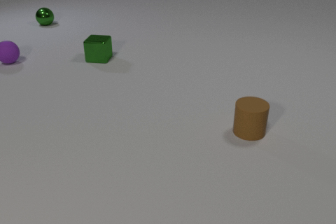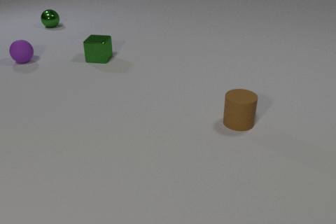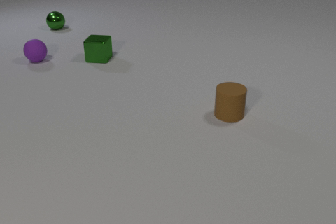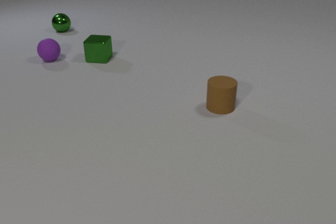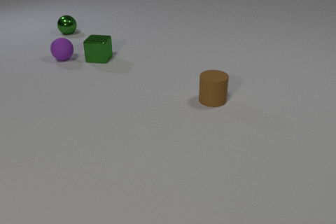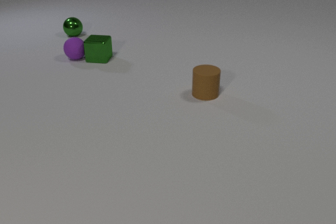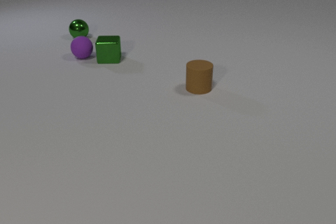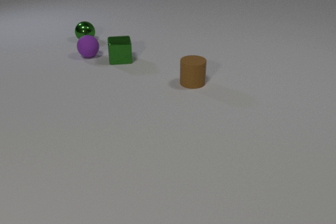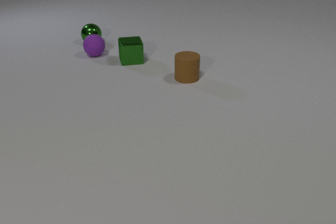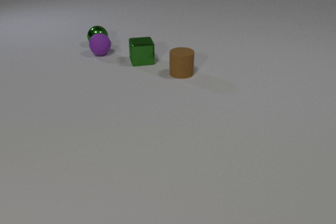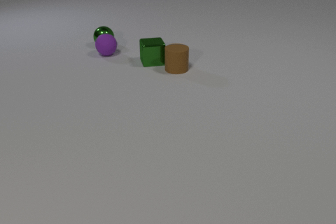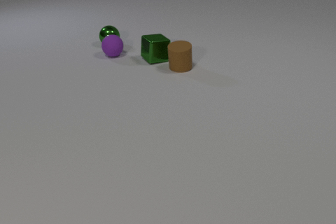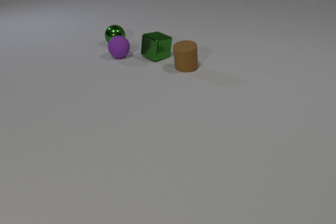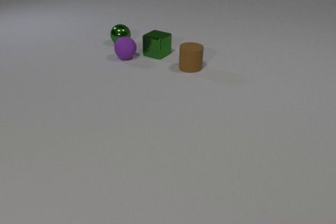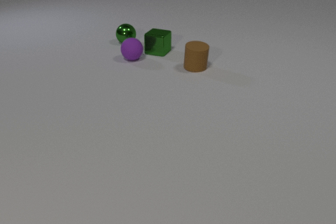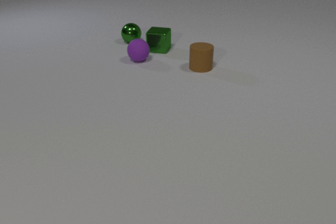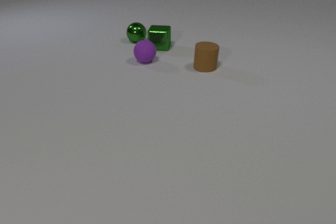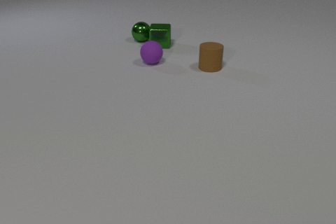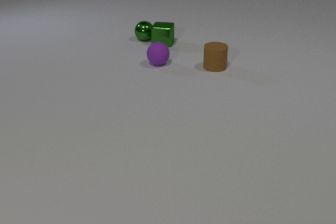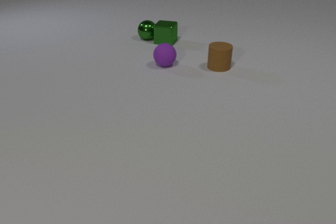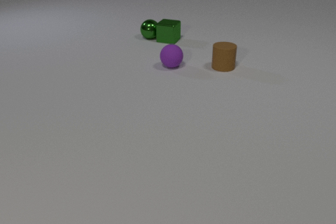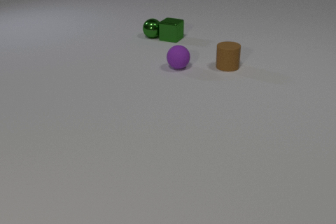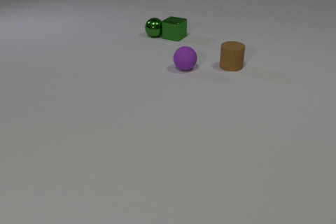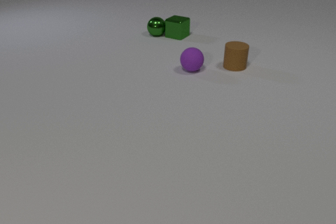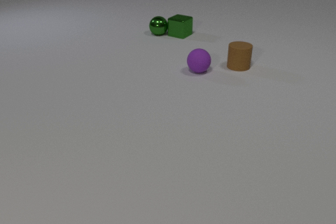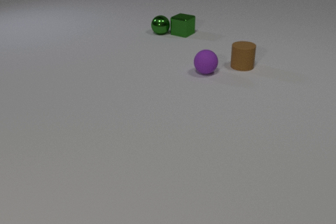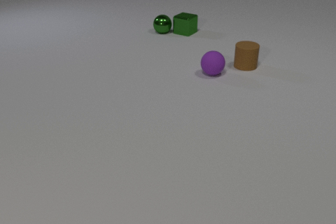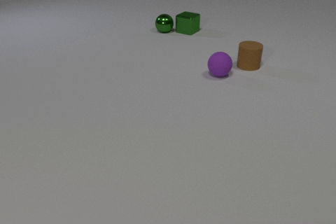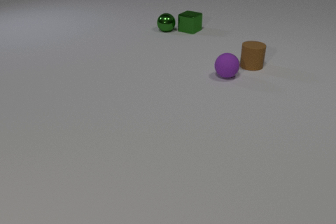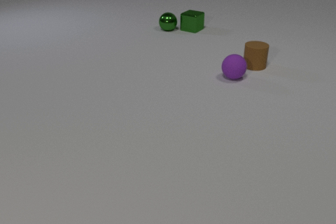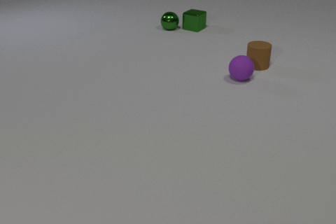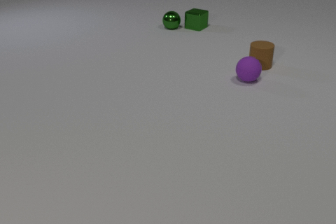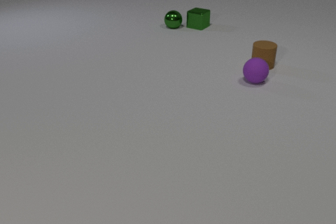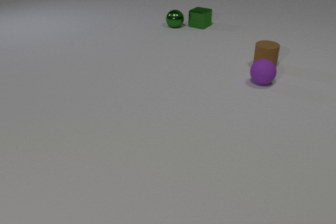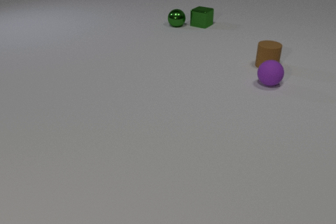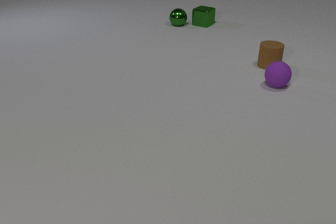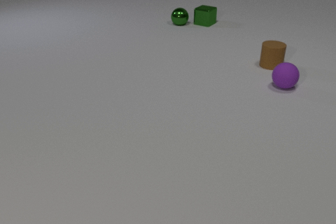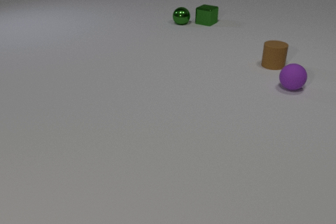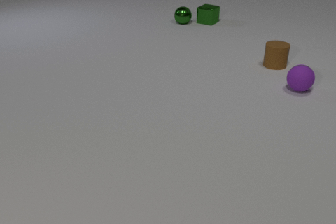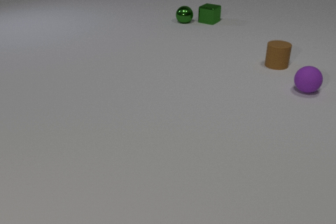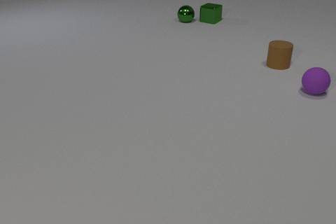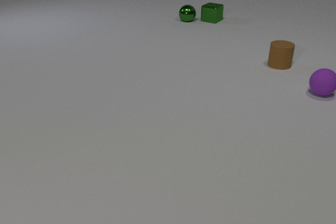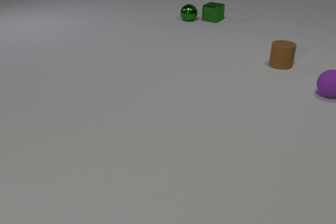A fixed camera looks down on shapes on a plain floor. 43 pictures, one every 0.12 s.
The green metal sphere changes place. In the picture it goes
to the right.
The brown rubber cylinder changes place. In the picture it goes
away from the camera.
0.00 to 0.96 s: The purple rubber sphere rolls to the right. The green metal cube slides to the right, spins counterclockwise seen from above by about 15 degrees, its near face sliding to the right. The green metal sphere rolls toward the camera and to the right. The brown rubber cylinder slides away from the camera and to the left. The purple rubber sphere and the green metal cube collide.
0.96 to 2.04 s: The purple rubber sphere rolls to the right and toward the camera. The green metal cube slides away from the camera and to the right, spins counterclockwise seen from above by about 75 degrees, its near face sliding to the right. The green metal sphere rolls to the right. The brown rubber cylinder slides away from the camera and to the right. The purple rubber sphere and the green metal sphere collide. The green metal cube and the brown rubber cylinder collide. The green metal cube and the green metal sphere collide.
2.04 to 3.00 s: The purple rubber sphere rolls to the right and toward the camera. The green metal cube slides away from the camera and to the right, spins so that its near face slides to the left, clockwise seen from above. The green metal sphere rolls away from the camera and to the right. The brown rubber cylinder slides to the right.
3.00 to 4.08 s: The purple rubber sphere rolls to the right. The green metal cube slides away from the camera and to the right. The green metal sphere rolls away from the camera and to the right. The brown rubber cylinder slides to the right.
4.08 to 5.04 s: The purple rubber sphere rolls to the right. The green metal cube slides away from the camera and to the right. The green metal sphere rolls away from the camera and to the right. The brown rubber cylinder slides to the right.
How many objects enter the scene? 0.
Are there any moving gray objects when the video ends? no.
How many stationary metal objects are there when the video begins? 1.
